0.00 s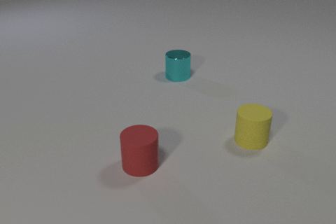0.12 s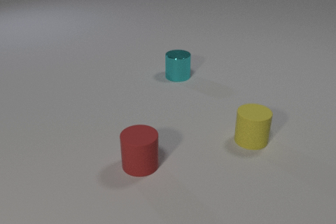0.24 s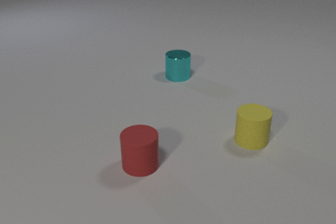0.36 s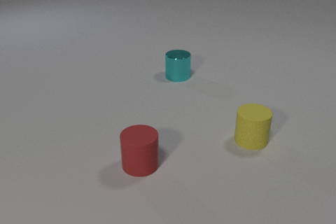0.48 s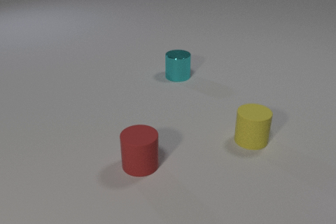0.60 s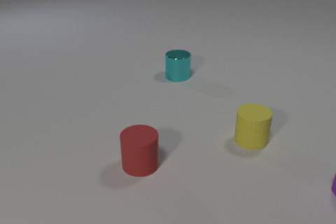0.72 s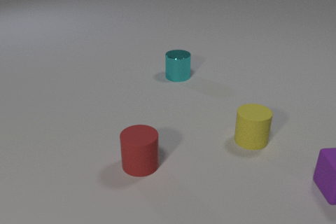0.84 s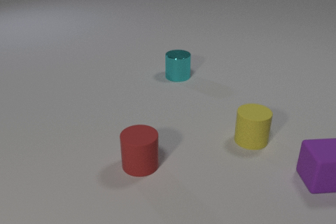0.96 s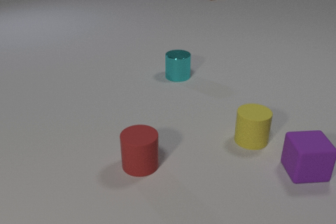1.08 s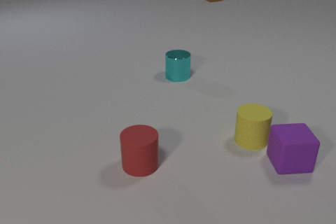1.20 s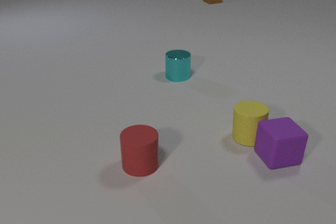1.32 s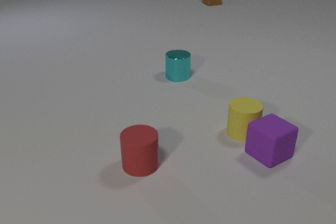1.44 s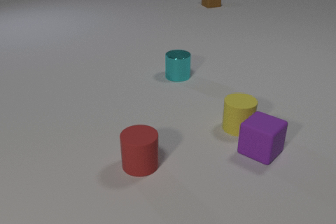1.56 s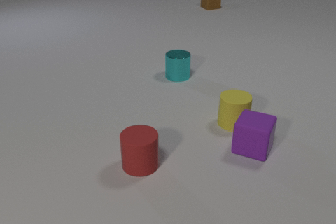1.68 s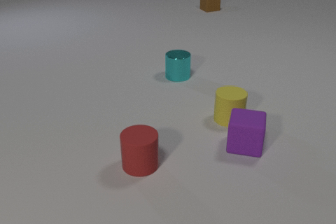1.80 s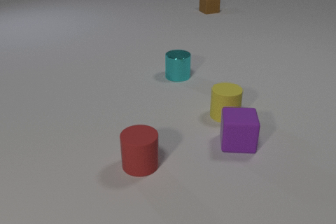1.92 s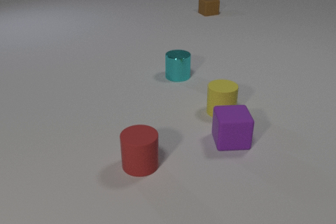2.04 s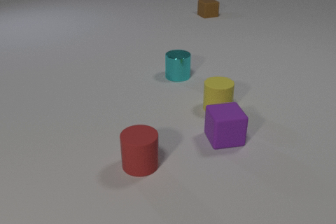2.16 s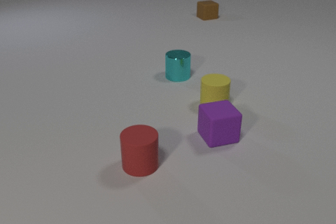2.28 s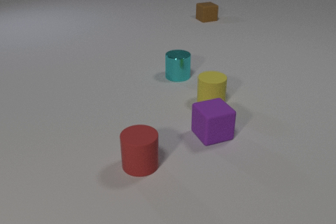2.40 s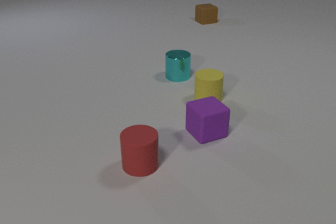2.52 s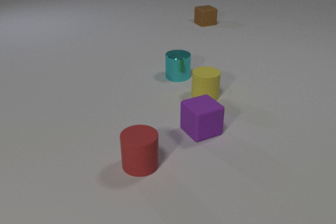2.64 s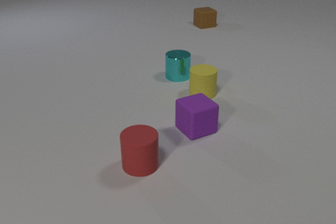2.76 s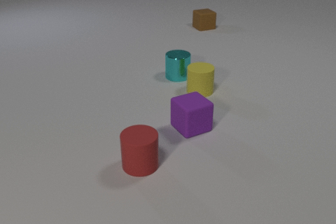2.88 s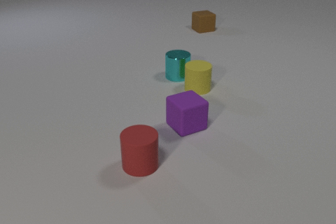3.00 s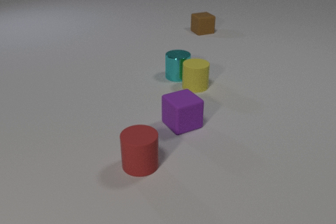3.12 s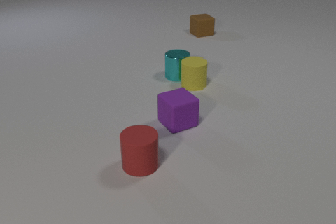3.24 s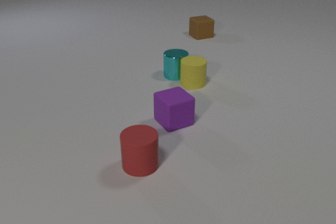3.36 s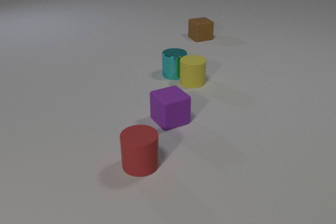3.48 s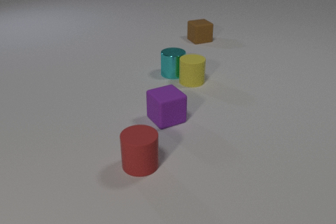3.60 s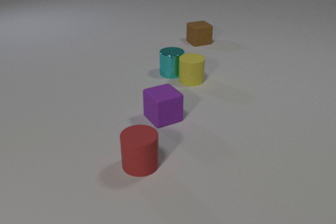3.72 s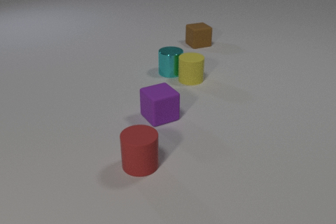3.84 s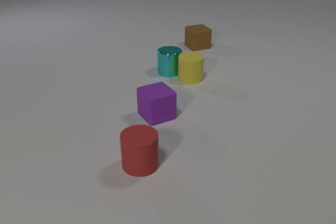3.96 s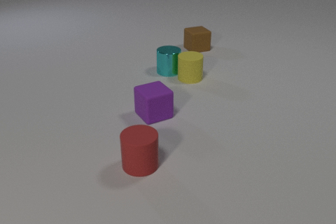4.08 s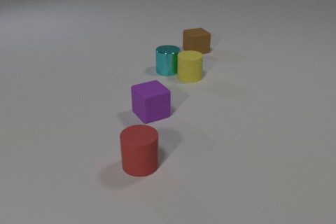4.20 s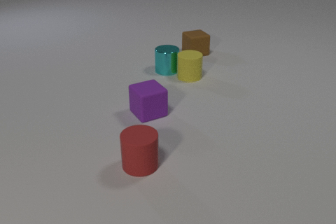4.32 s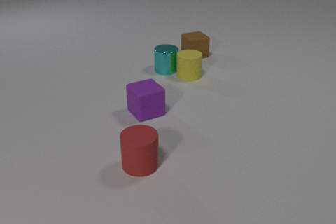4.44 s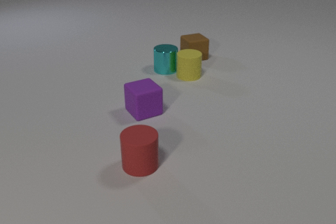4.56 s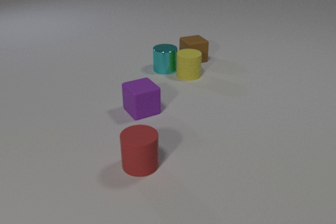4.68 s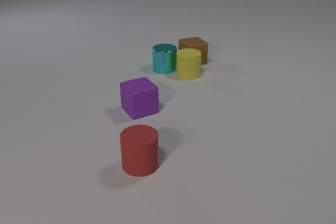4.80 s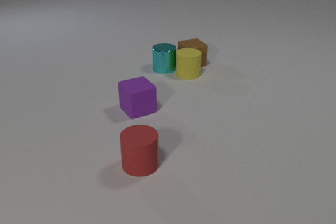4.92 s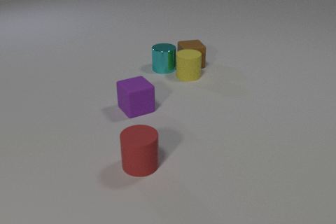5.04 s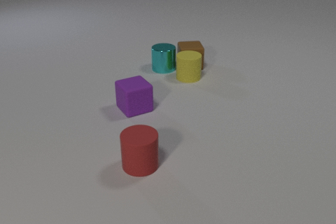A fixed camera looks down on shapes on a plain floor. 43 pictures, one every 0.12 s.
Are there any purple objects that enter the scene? yes.
What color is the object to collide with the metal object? yellow.
How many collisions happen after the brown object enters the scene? 3.
0.00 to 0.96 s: The purple rubber cube comes in at the right edge, slides to the left and away from the camera. The brown rubber cube comes in at the top edge, slides toward the camera.
0.96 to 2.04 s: The purple rubber cube slides to the left and away from the camera, spins counterclockwise seen from above by about 90 degrees, its near face sliding to the right. The yellow rubber cylinder slides away from the camera and to the left. The brown rubber cube slides toward the camera. The purple rubber cube and the yellow rubber cylinder collide.
2.04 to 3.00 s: The purple rubber cube slides to the left and away from the camera. The yellow rubber cylinder slides away from the camera and to the left. The brown rubber cube slides toward the camera.
3.00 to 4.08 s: The purple rubber cube slides to the left and away from the camera. The yellow rubber cylinder slides away from the camera. The cyan metal cylinder slides away from the camera and to the left. The brown rubber cube slides toward the camera. The yellow rubber cylinder and the cyan metal cylinder collide.
4.08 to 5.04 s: The purple rubber cube slides to the left and away from the camera. The yellow rubber cylinder moves, and ends about where it began. The cyan metal cylinder slides away from the camera. The brown rubber cube slides toward the camera. The yellow rubber cylinder and the brown rubber cube collide.
